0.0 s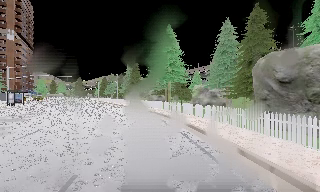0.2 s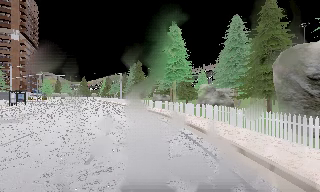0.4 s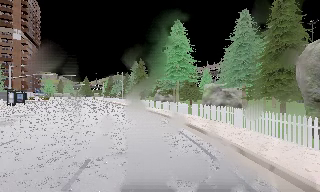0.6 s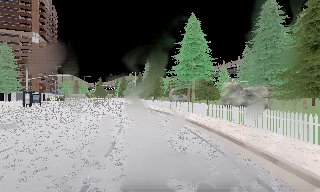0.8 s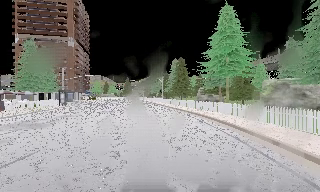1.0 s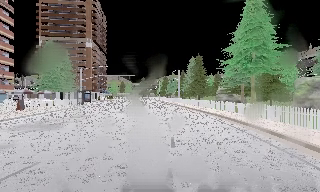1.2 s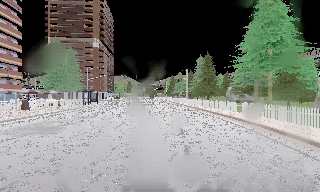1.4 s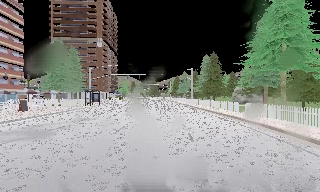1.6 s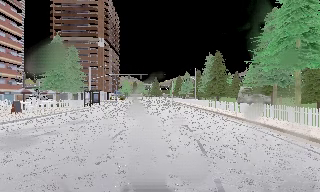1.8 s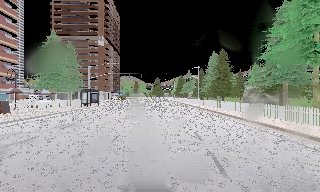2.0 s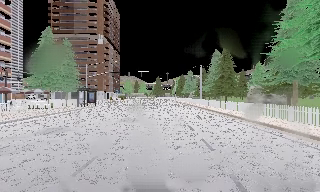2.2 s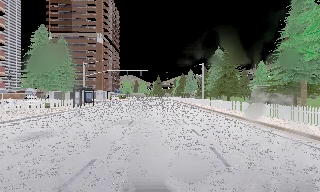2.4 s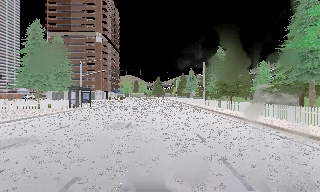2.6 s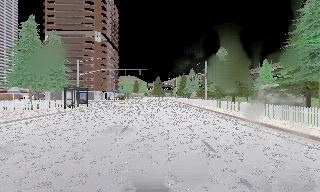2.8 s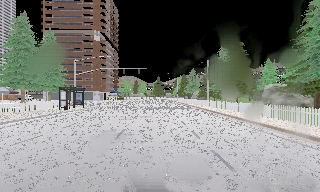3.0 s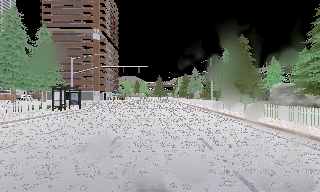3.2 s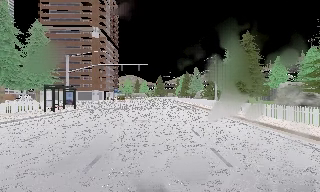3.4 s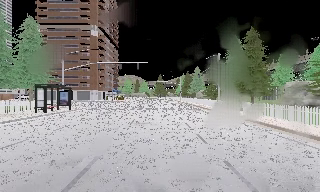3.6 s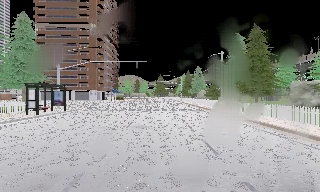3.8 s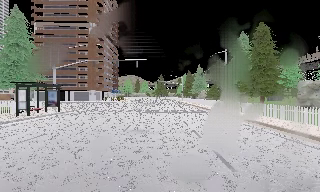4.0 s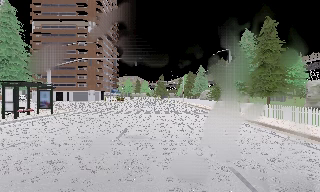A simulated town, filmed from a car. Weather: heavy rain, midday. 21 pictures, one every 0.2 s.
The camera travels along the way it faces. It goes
forward.
0.0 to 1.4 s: The scene slides to the right, as the camera pans about 25 degrees to its left. It travels forward, about 8 m, so what stands in front looms larger.
1.4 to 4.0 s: The camera travels forward, about 16 m, so what stands in front looms larger.
The film runs forward here.
